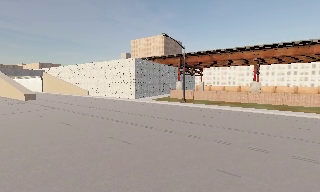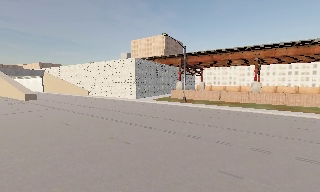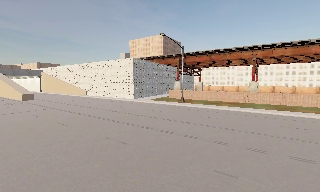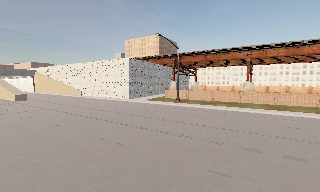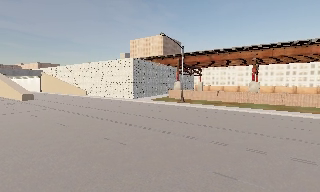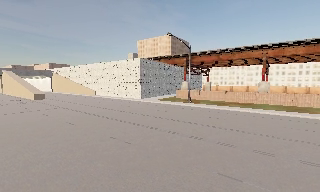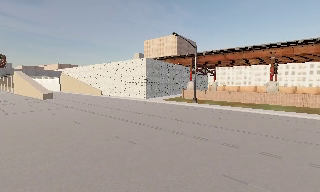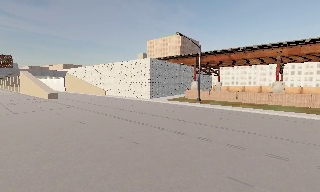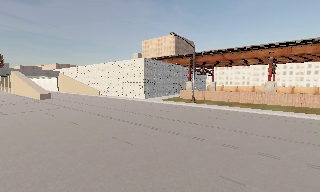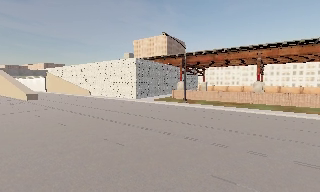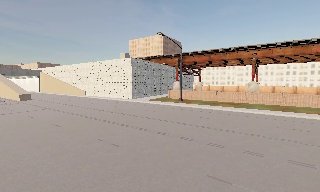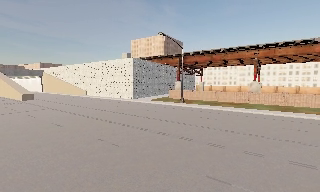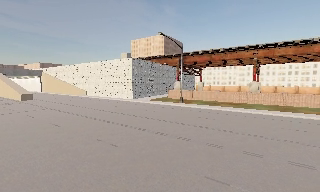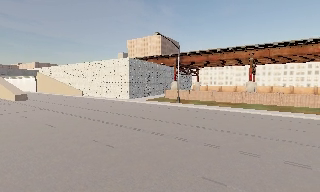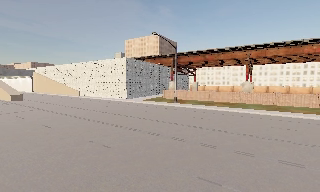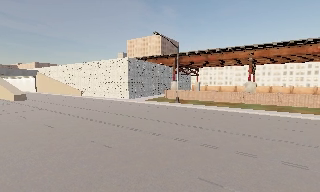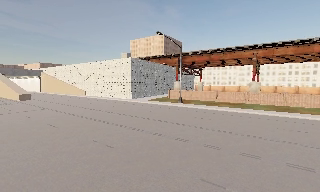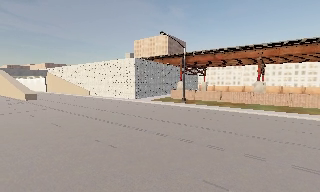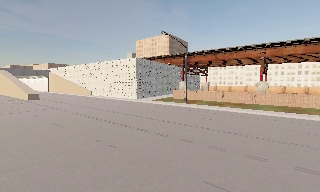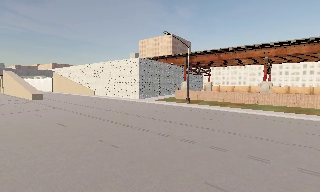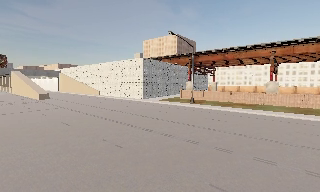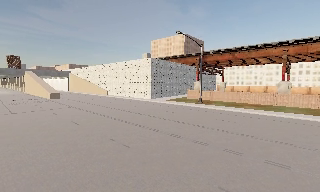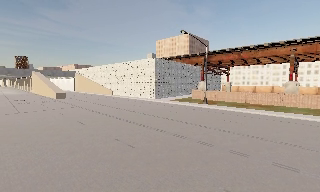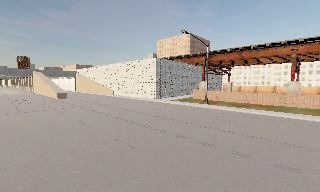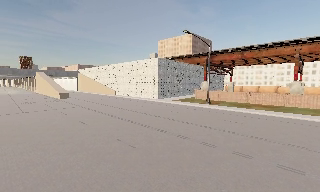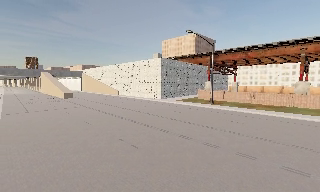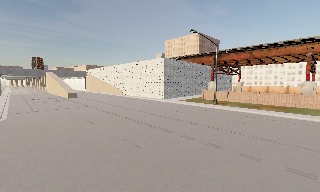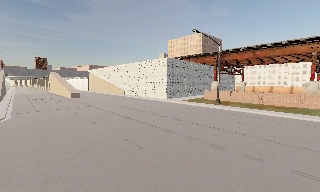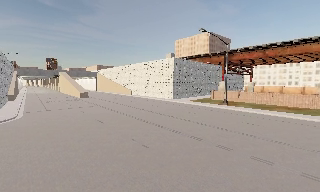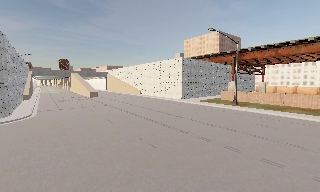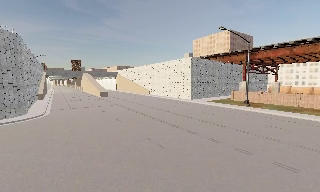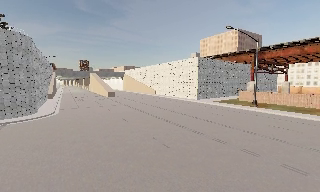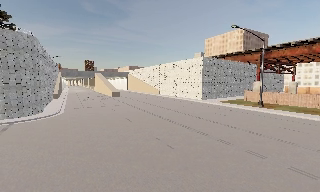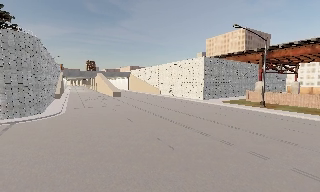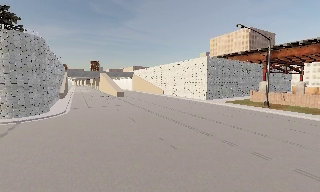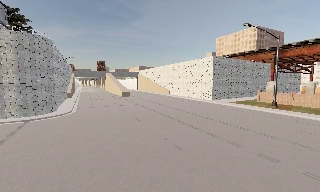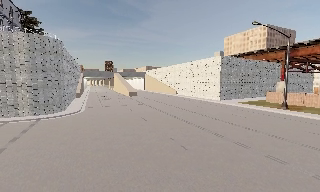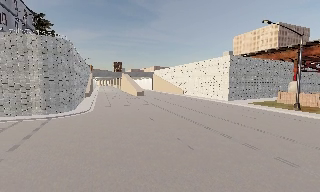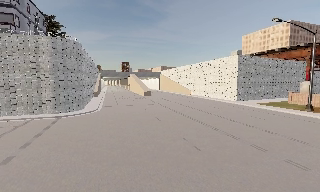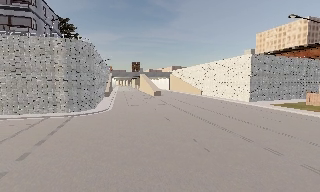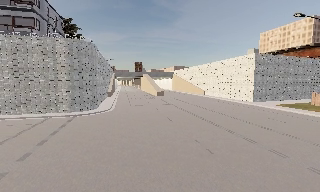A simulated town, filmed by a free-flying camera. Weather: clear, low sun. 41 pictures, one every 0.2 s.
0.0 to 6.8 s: The camera pans to its left, which is counterclockwise from overhead, by about 30 degrees. It travels to its right and forward, about 2 m.
6.8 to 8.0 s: The camera swings to its left by about 15 degrees, and the scene slides to the right.
The film runs forward here.
